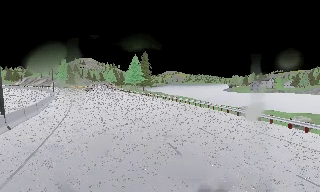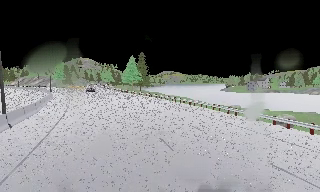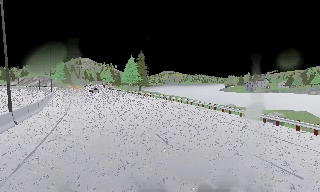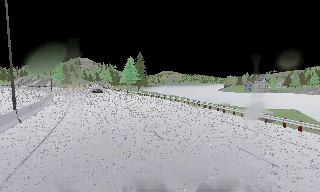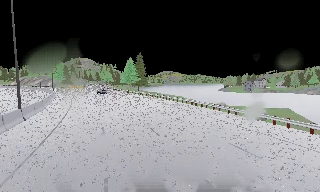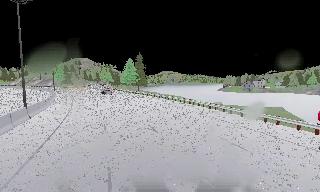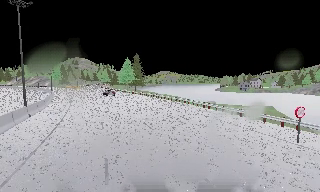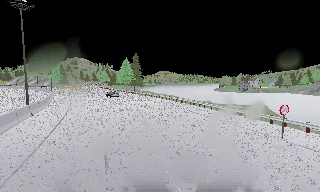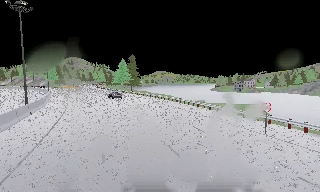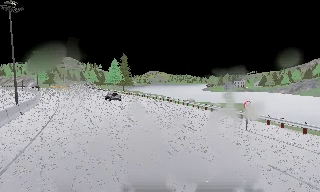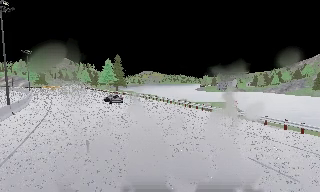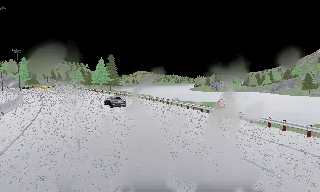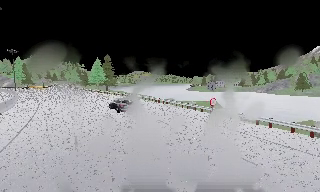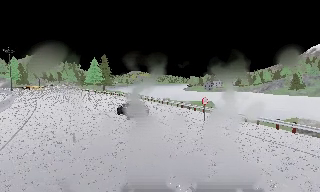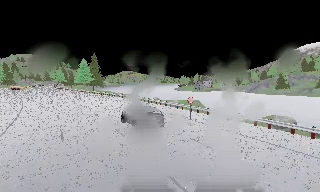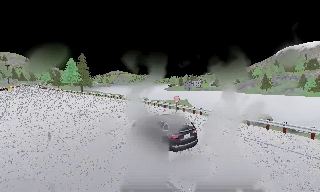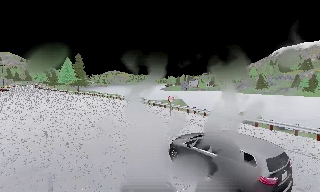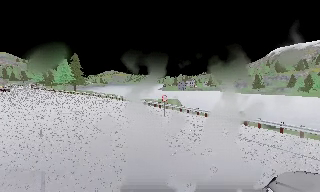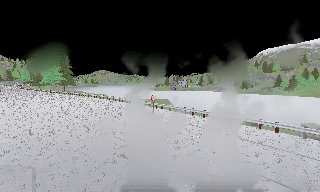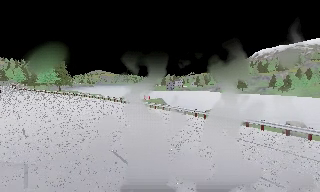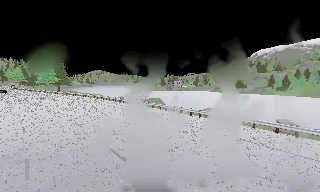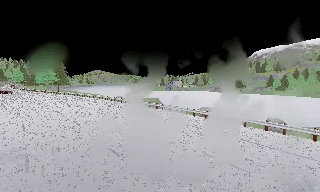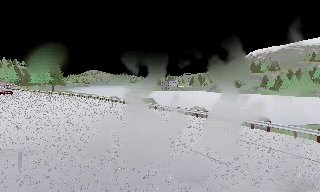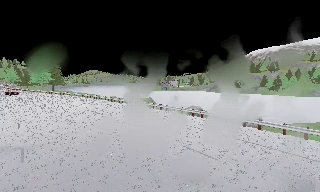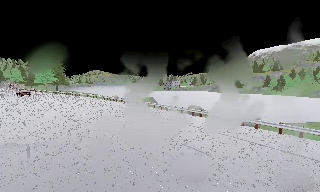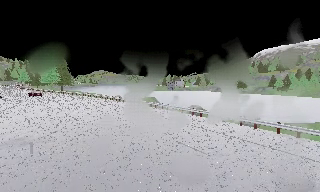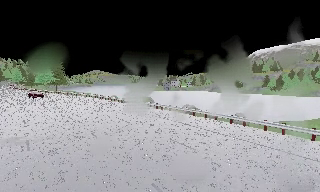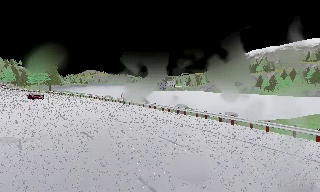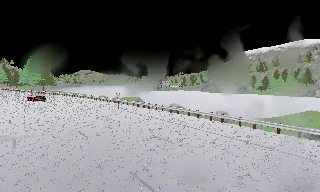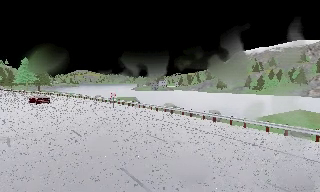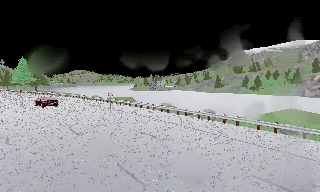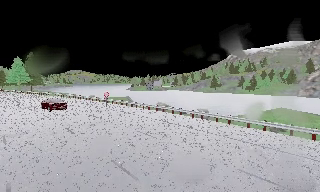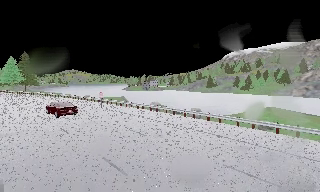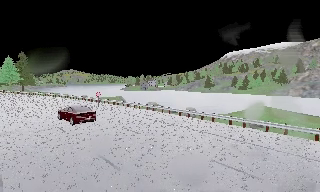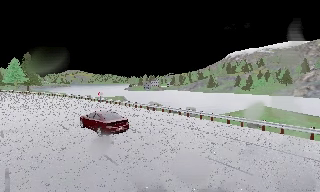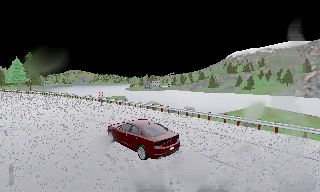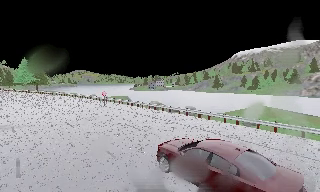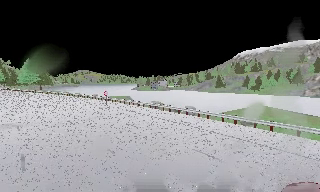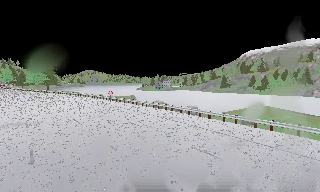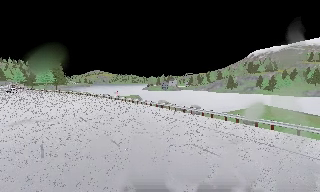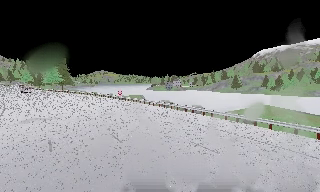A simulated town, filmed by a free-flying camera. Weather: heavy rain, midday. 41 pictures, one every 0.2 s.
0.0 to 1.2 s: The camera travels backward, about 5 m, so what stands in front gets smaller.
1.2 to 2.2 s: The camera travels backward and to its right, about 3.5 m, so what stands in front gets smaller. It loses speed.
2.2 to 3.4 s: The camera swings to its right by about 10 degrees, and the scene slides to the left. It travels backward and to its right, about 4 m, so what stands in front gets smaller.
3.4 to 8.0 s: The camera travels backward and to its right, about 11 m, so what stands in front gets smaller.
The film runs backward here.
